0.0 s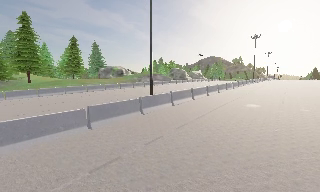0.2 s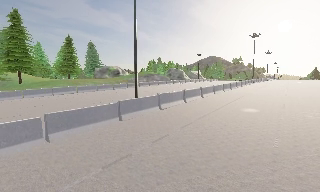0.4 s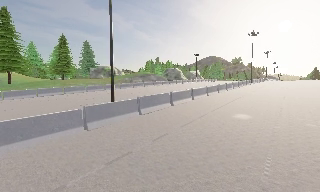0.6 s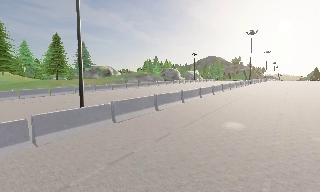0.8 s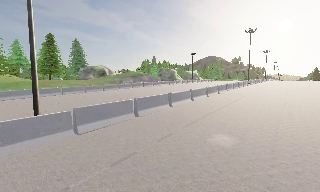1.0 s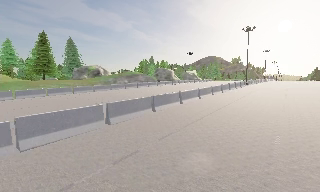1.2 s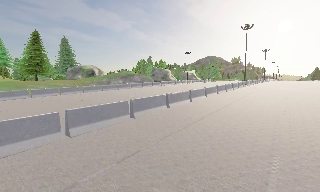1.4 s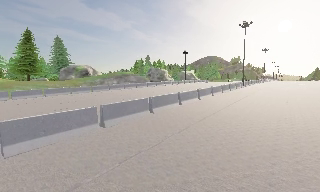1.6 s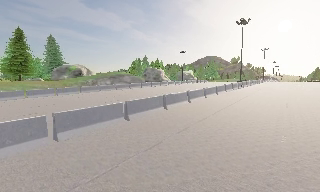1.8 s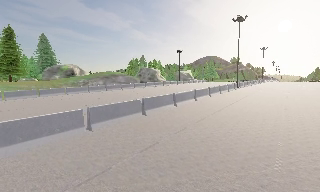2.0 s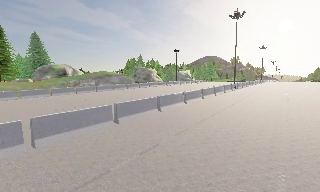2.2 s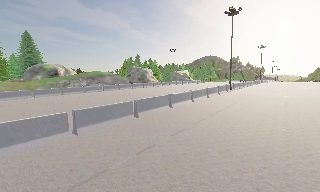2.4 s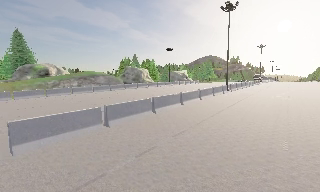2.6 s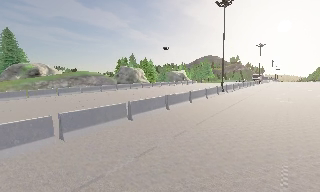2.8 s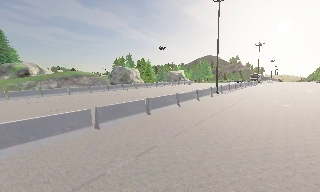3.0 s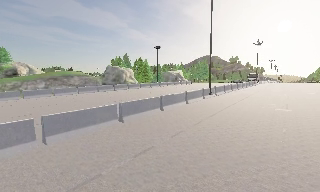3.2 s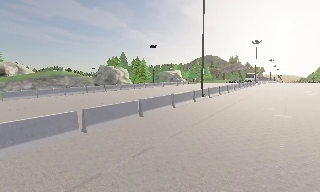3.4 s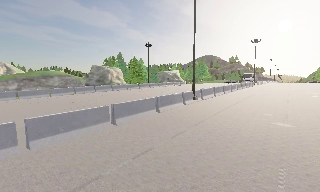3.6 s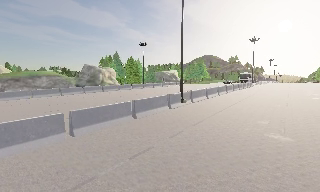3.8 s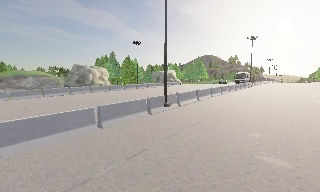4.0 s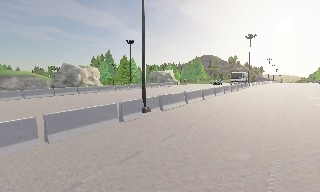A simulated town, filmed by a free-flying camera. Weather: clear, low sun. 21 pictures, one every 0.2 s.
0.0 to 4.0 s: The camera travels forward and to its right, about 40 m, so what stands in front looms larger.
The film runs forward here.
